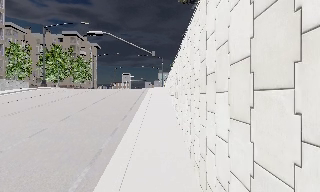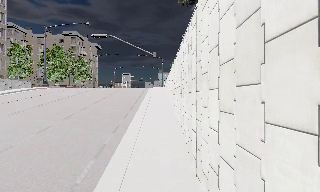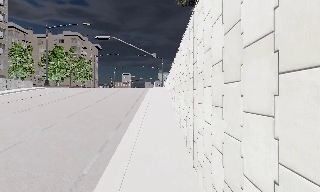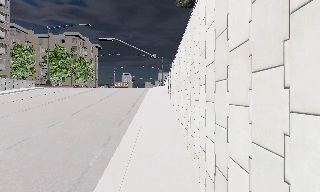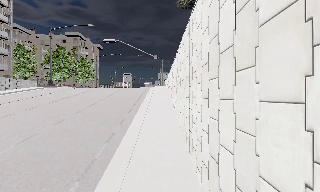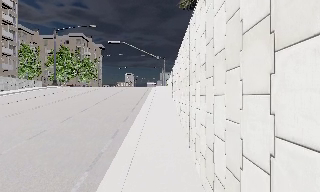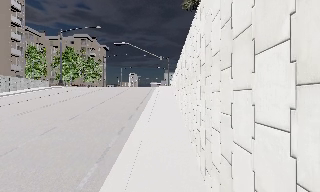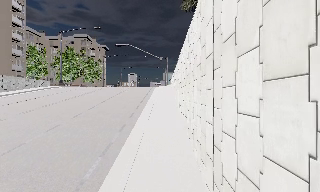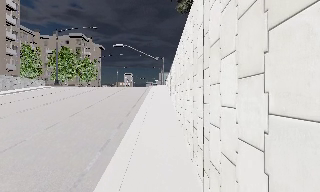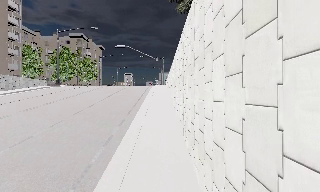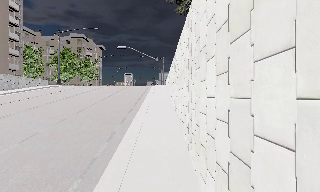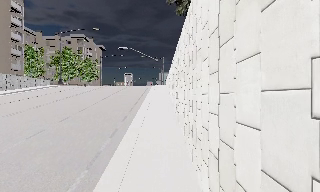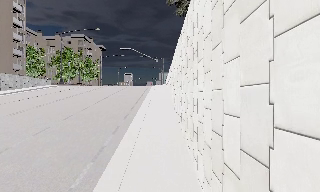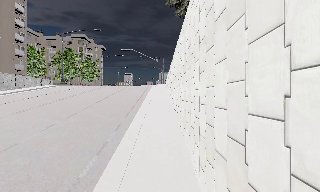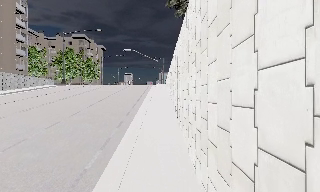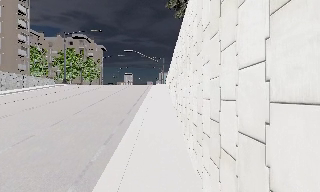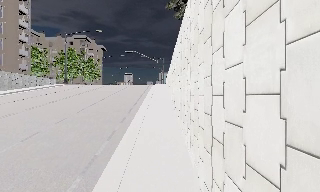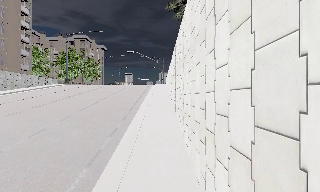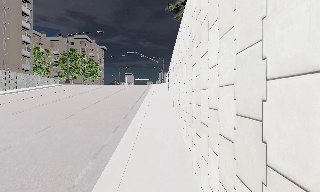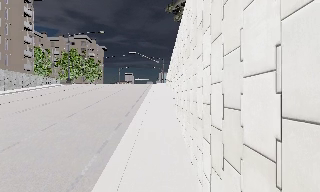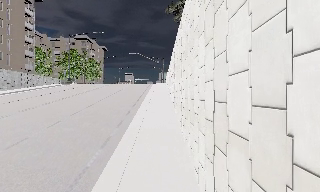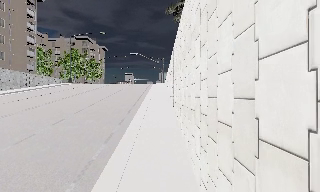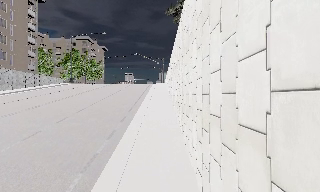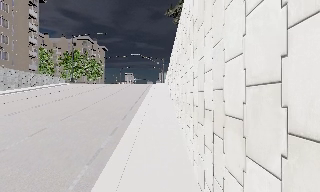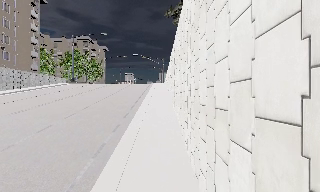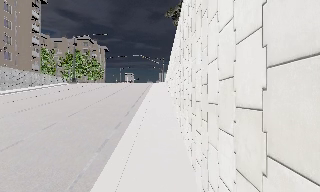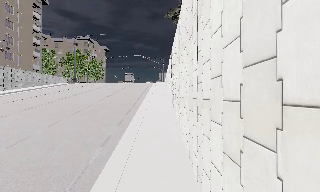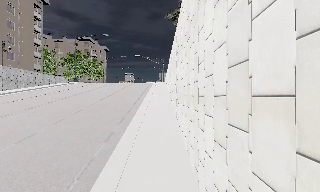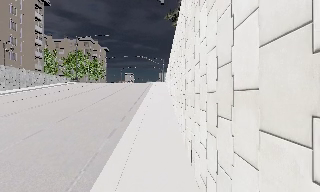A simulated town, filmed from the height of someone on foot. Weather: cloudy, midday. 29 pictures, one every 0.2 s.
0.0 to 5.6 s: The camera travels backward, about 10 m, so what stands in front gets smaller.
The film runs backward here.
